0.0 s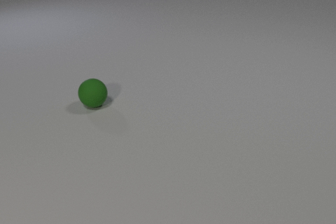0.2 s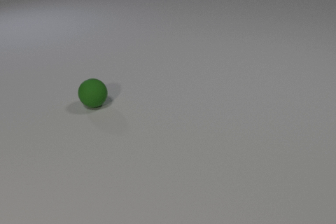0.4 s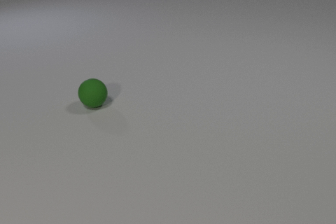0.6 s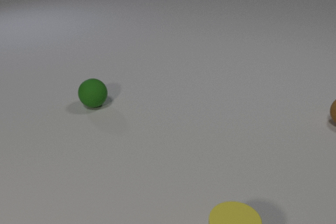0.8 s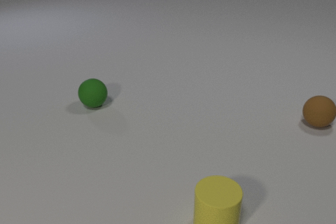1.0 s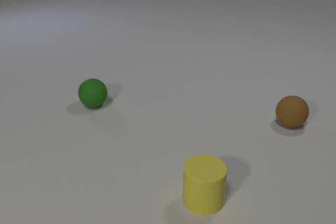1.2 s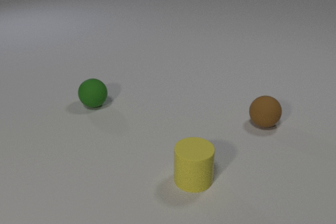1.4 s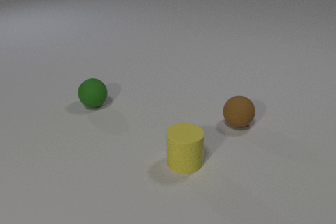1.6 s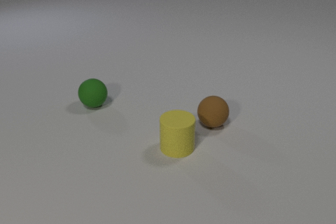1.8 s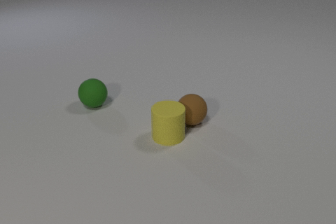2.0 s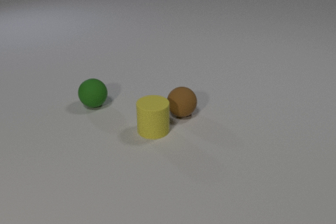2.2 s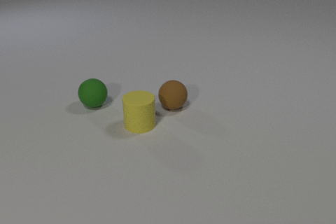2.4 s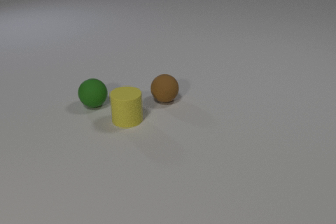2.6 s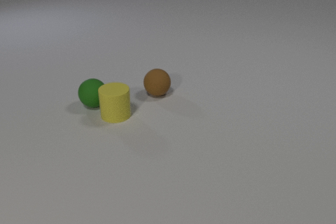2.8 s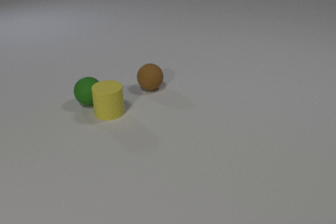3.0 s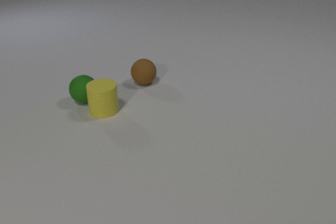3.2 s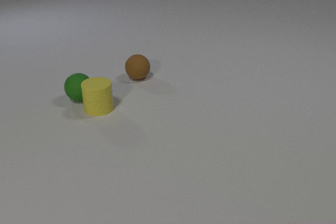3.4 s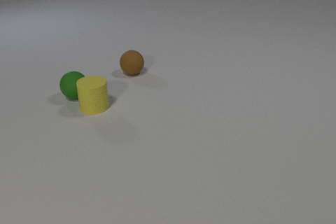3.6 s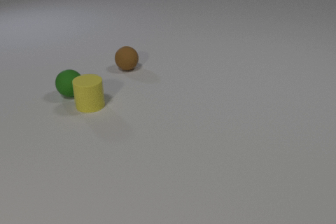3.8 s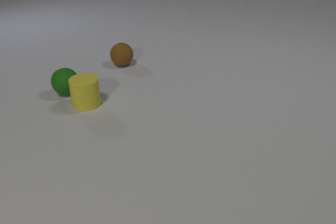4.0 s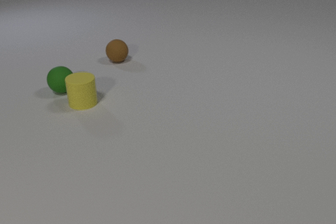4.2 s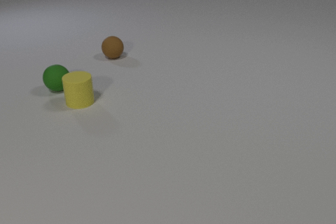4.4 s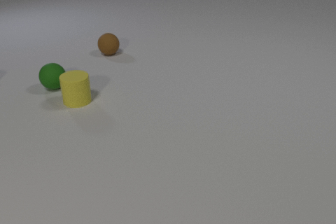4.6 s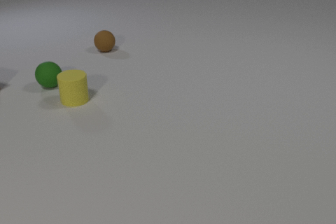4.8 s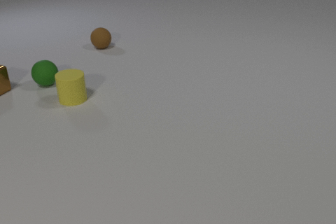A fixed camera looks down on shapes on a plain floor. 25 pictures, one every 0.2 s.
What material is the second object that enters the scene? rubber.
How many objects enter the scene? 3.
Are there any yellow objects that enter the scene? yes.
0.0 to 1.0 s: The yellow rubber cylinder comes in at the bottom edge, slides away from the camera and to the left. The brown rubber sphere comes in at the right edge, rolls to the left and toward the camera.
1.0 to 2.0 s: The yellow rubber cylinder slides away from the camera and to the left. The brown rubber sphere rolls to the left. The yellow rubber cylinder and the brown rubber sphere collide.
2.0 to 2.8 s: The yellow rubber cylinder slides to the left and away from the camera. The brown rubber sphere rolls away from the camera and to the left. The yellow rubber cylinder and the green rubber sphere collide.
2.8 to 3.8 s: The yellow rubber cylinder slides to the left and away from the camera. The brown rubber sphere rolls away from the camera and to the left. The green rubber sphere rolls away from the camera and to the left.
3.8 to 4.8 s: The yellow rubber cylinder slides away from the camera and to the left. The brown rubber sphere rolls away from the camera. The green rubber sphere rolls away from the camera and to the left. The brown metal cube comes in at the left edge, slides to the right.
